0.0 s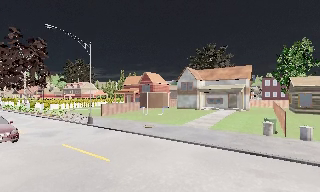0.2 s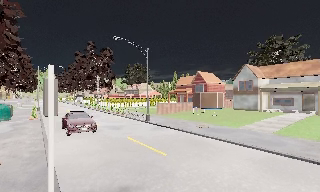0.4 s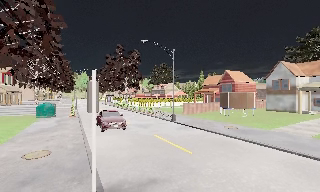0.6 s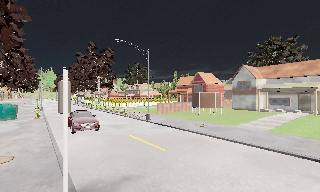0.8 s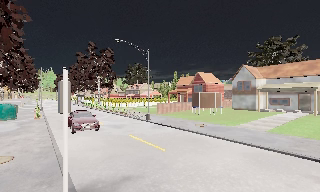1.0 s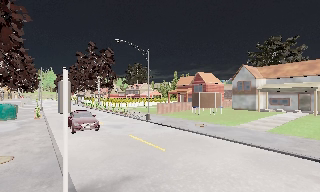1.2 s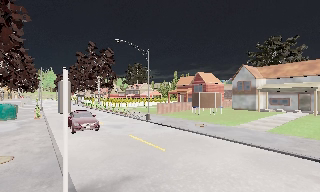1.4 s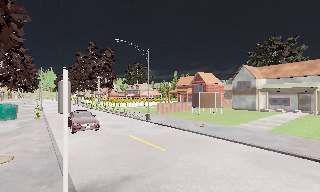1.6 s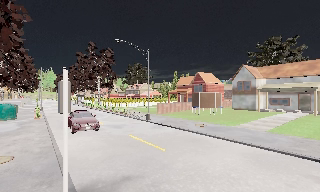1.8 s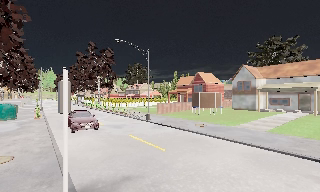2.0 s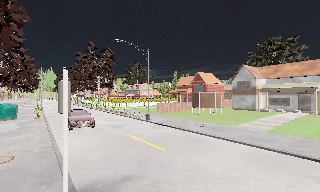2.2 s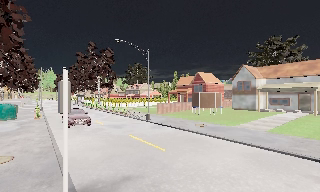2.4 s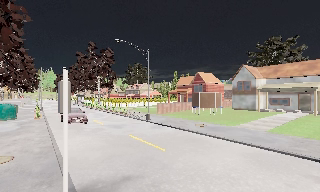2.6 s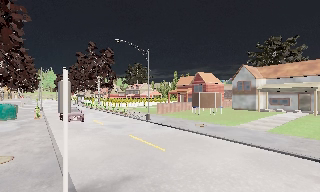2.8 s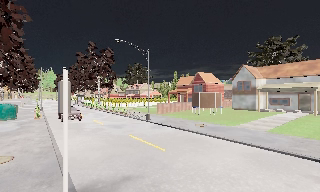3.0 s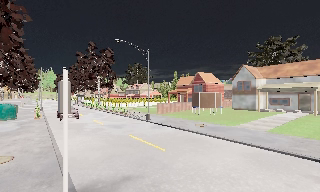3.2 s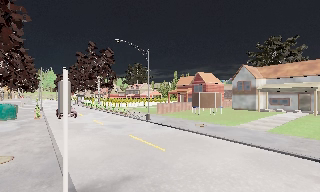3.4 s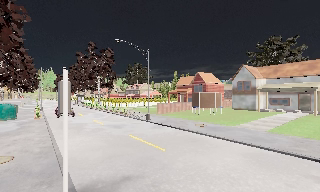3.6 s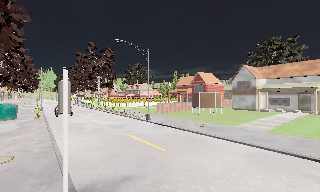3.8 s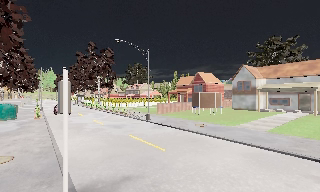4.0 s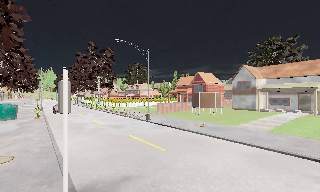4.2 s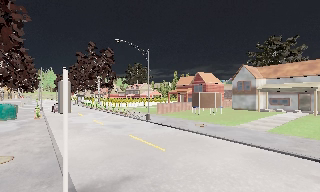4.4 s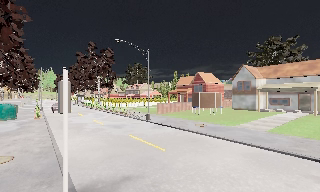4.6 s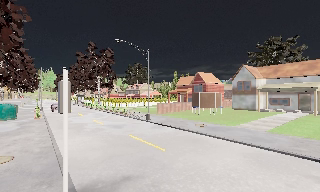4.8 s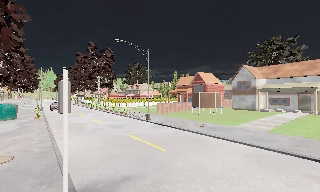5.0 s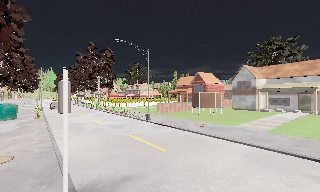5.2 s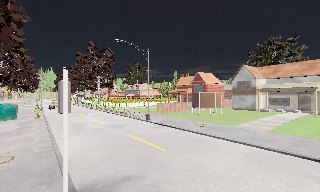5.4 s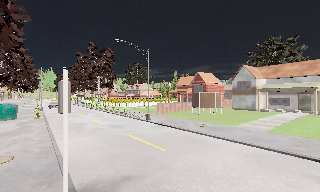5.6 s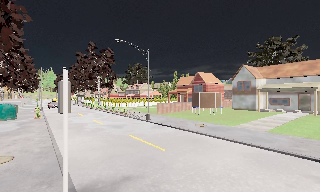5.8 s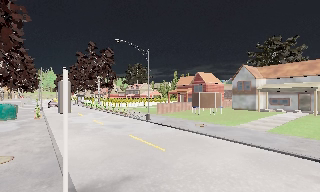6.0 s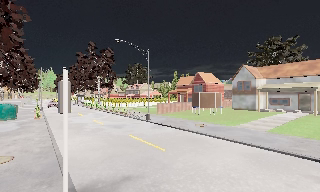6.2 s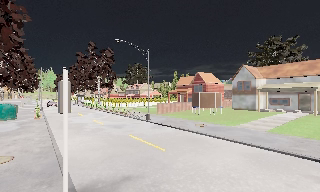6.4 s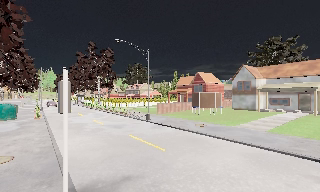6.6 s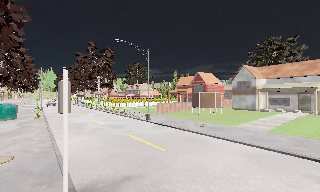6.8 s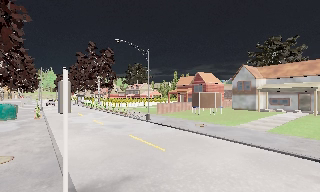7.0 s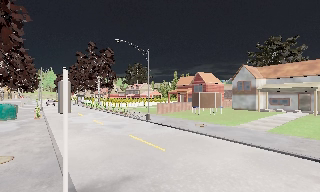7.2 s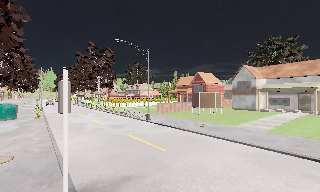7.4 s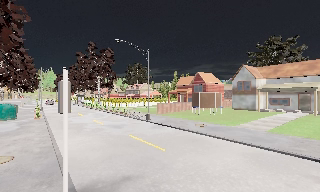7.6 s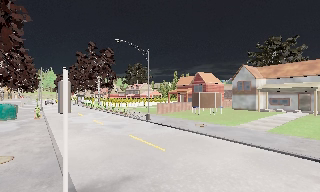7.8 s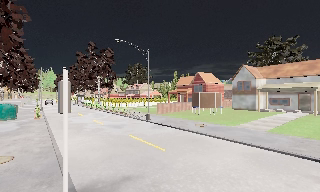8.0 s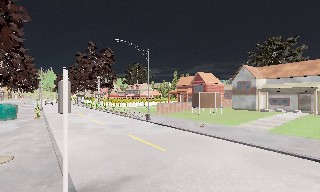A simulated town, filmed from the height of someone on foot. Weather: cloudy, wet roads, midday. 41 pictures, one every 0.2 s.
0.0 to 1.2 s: The camera pans to its left, which is counterclockwise from overhead, by about 20 degrees. It travels backward, about 1 m, so what stands in front gets smaller. It loses speed.
1.2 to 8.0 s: The camera keeps its place and its aim.
The film runs backward here.
